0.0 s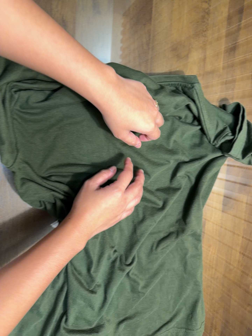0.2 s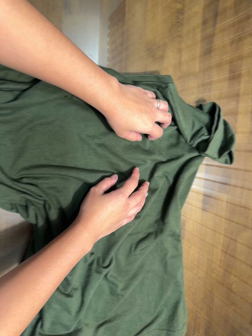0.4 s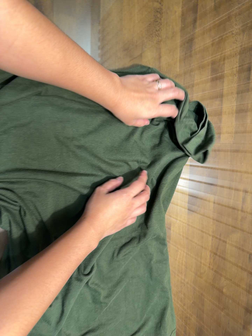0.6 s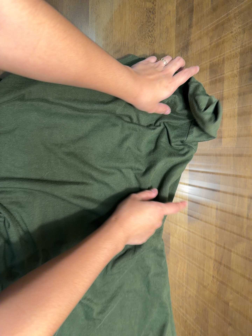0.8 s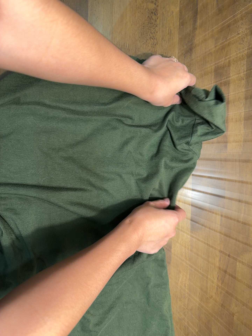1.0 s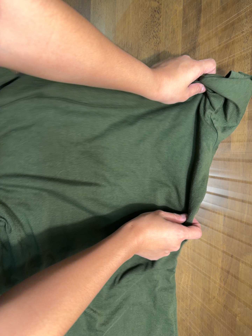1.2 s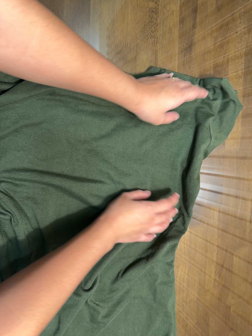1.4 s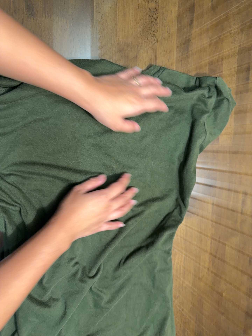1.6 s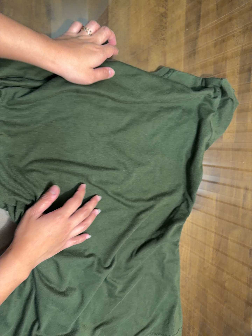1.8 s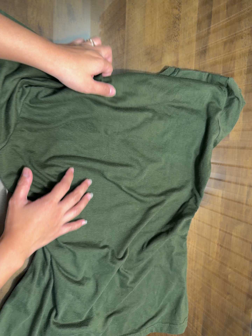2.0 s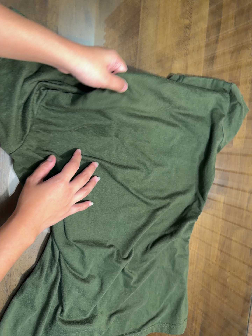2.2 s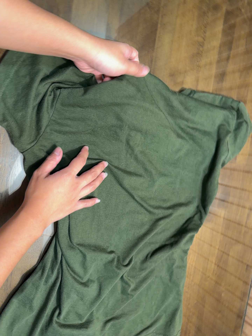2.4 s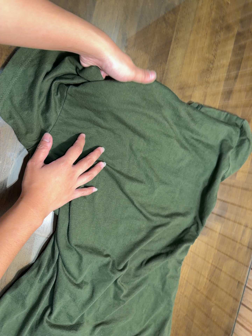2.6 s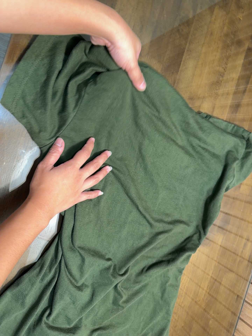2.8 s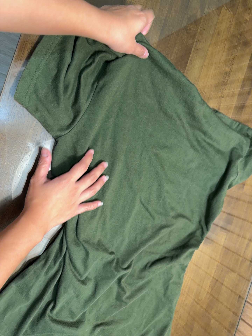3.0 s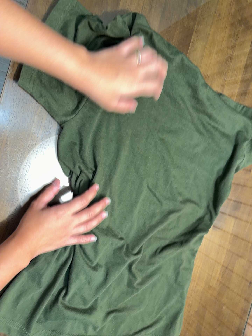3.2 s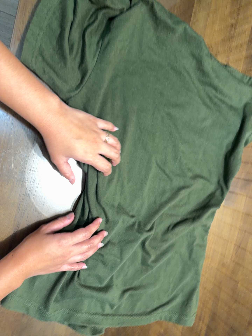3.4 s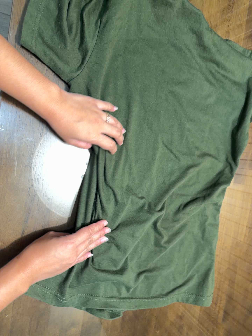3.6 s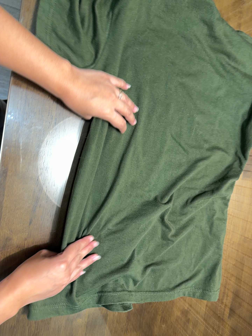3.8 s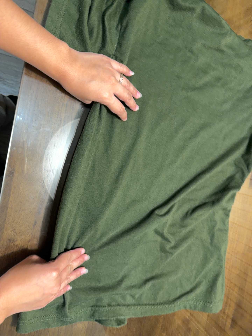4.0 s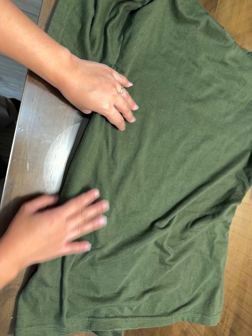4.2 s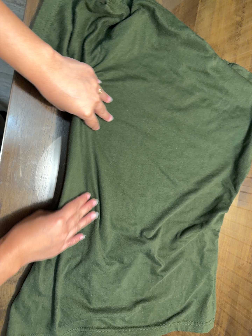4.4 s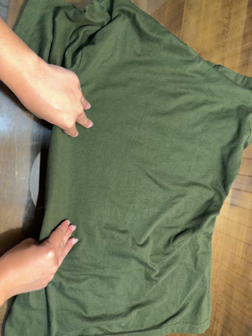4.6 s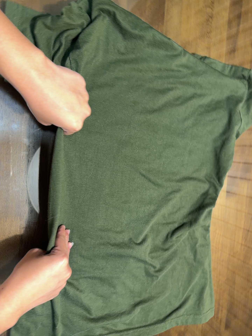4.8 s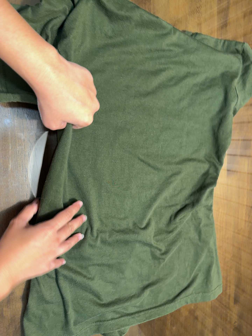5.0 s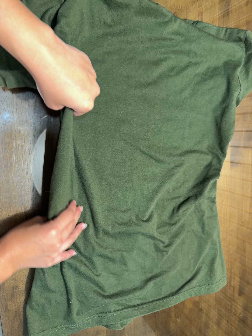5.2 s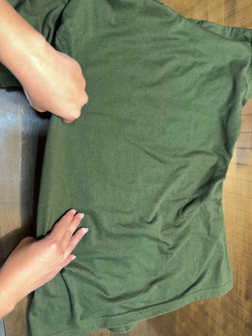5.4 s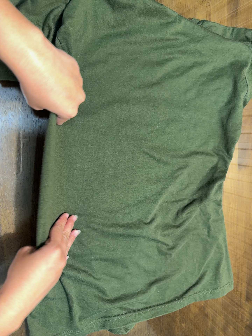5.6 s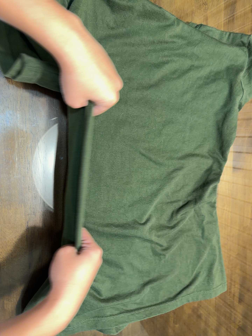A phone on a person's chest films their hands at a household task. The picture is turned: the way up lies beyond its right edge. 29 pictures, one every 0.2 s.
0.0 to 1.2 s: The camera travels to its right, about 10 cm, so close, fixed things drift to the left.
1.2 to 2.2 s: The camera travels to its left and backward, about 16 cm.
2.2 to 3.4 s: The camera travels toward the bottom of its view and to its left, about 14 cm, so close, fixed things drift upward.
3.4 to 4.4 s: The camera travels toward the top of its view, about 7 cm, so close, fixed things drift downward.
4.4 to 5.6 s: The camera rolls about its line of sight by about 10 degrees, and the scene rotates counterclockwise.
The film runs forward here.
